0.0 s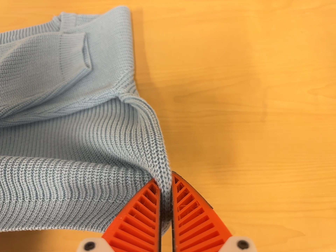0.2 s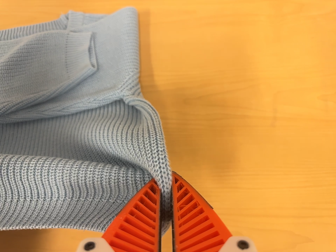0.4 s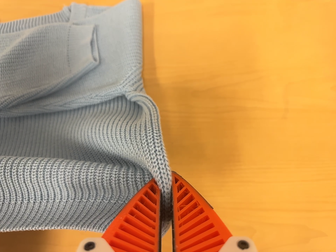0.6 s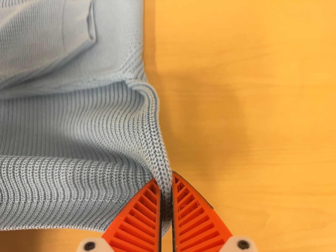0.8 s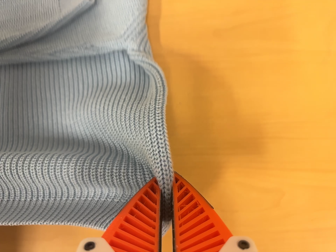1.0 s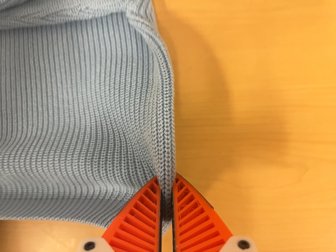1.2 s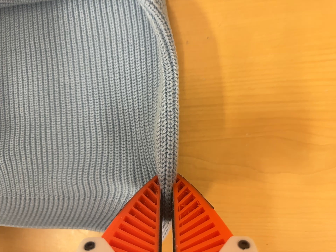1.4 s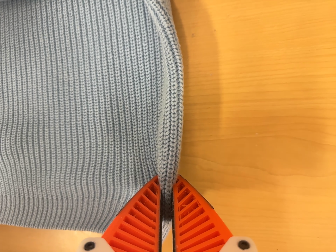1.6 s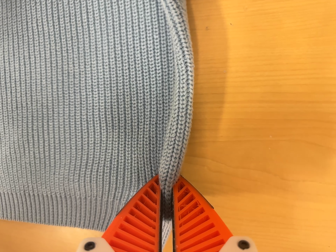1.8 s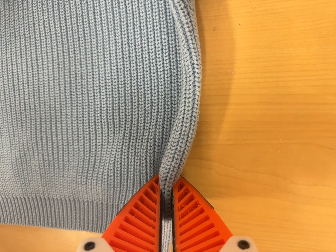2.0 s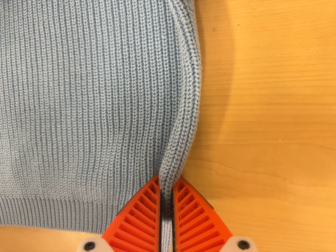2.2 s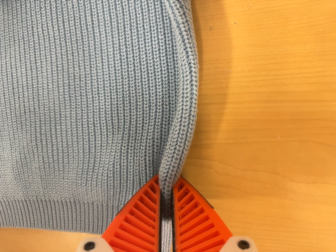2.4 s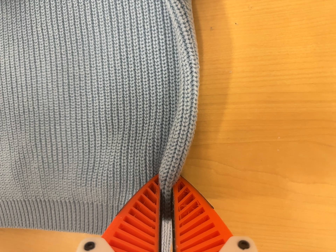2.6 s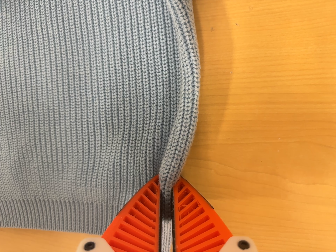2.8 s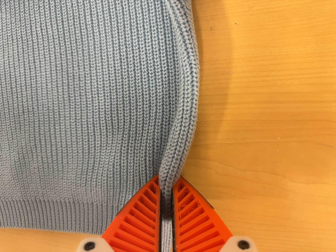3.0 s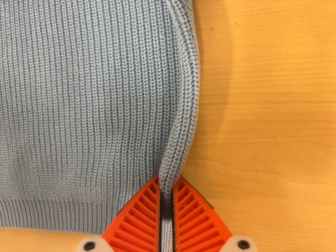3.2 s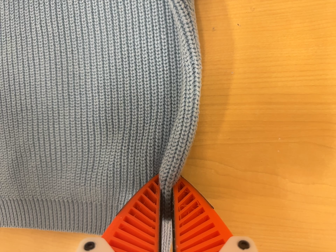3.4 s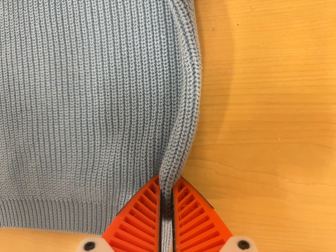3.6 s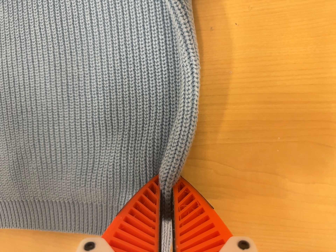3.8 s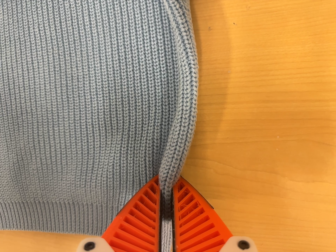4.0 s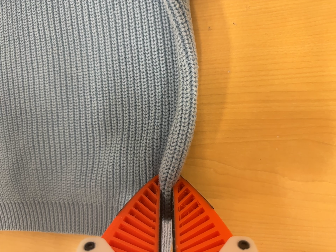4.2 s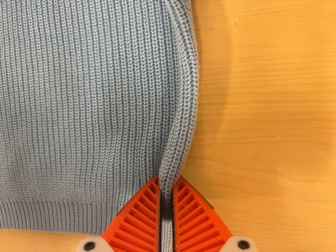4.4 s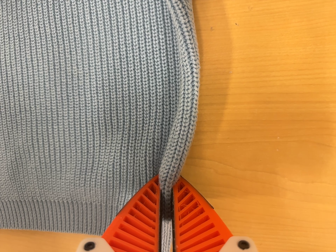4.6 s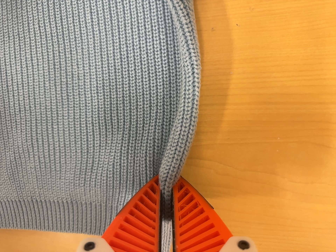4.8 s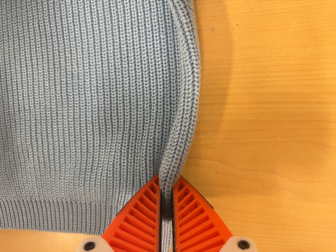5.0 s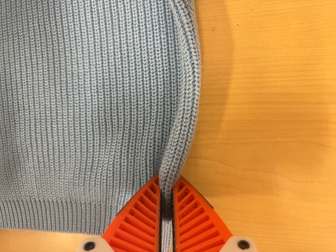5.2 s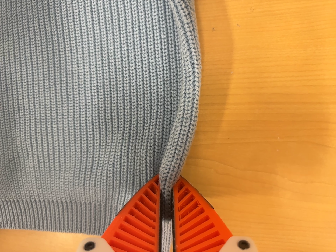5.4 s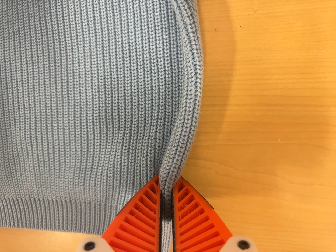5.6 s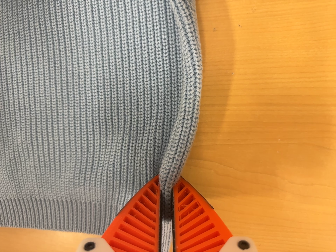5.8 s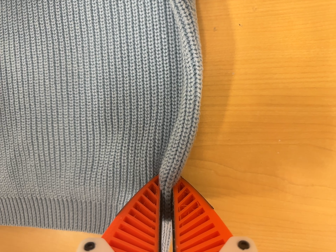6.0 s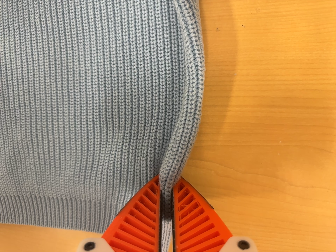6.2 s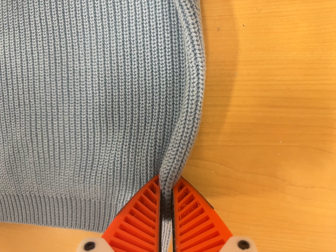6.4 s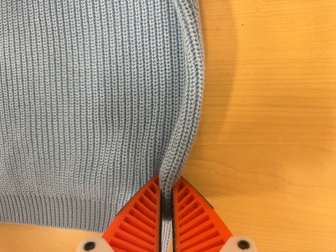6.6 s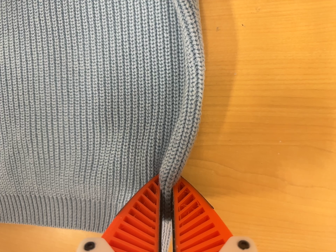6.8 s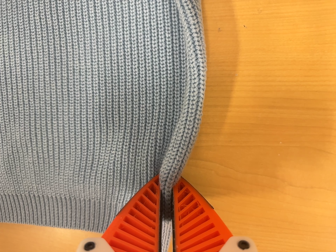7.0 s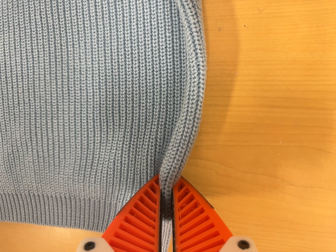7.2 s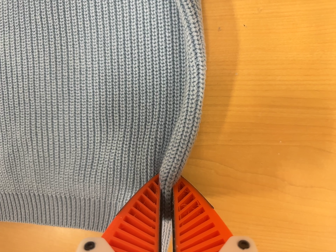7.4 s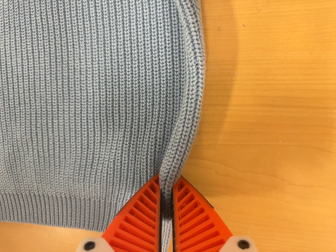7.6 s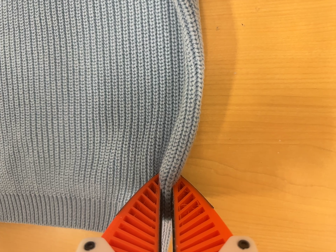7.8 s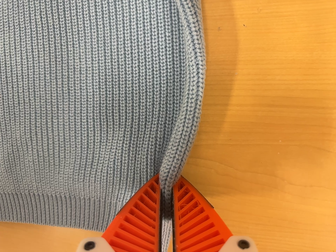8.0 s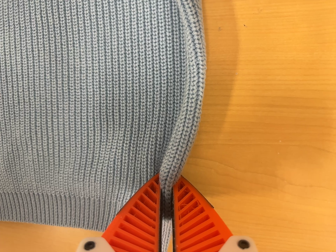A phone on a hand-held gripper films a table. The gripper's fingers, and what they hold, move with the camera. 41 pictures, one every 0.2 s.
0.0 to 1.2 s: The camera swings to its left by about 10 degrees, and the scene slides to the right. It travels forward, about 12 cm, so what stands in front looms larger. Its aim tips toward the bottom of its view by about 20 degrees, and the scene shifts upward.
1.2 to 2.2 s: The camera shifts only a little, or ends up much as it began.
2.2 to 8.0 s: The camera shifts only a little, or ends up much as it began.
The film runs backward here.
